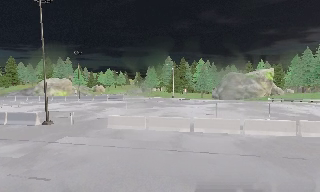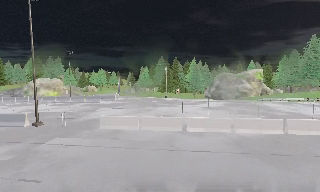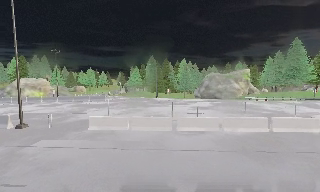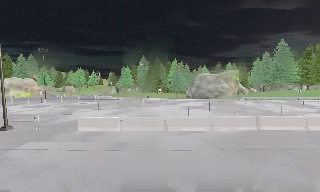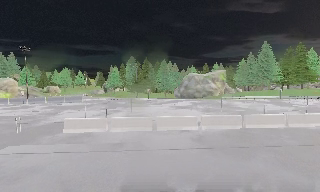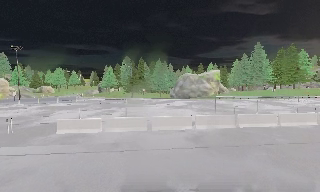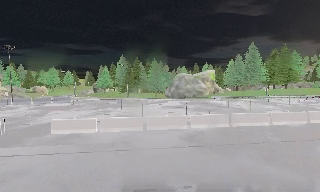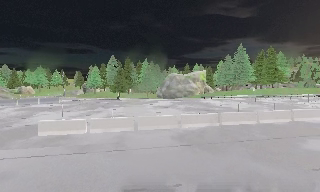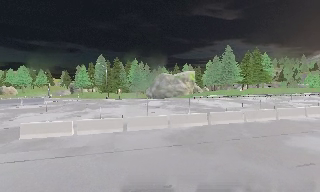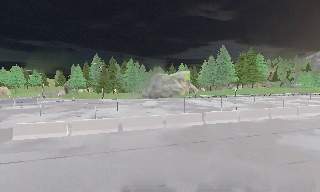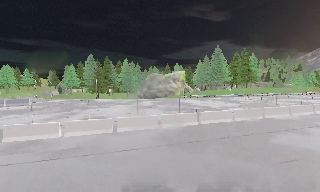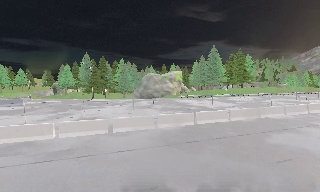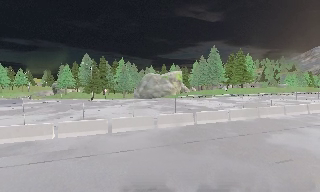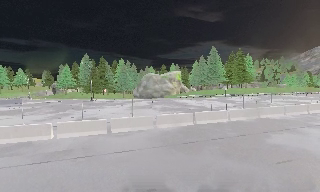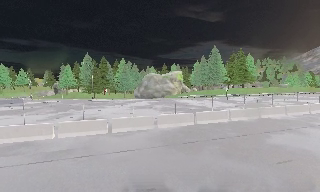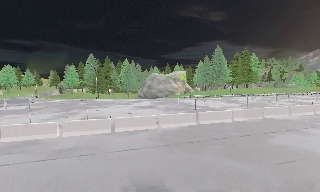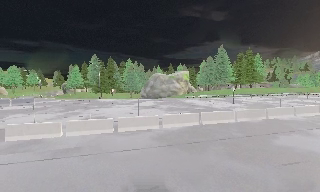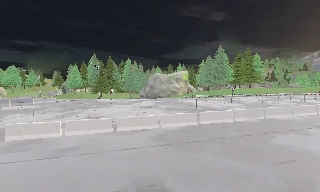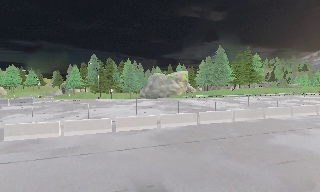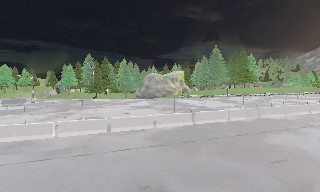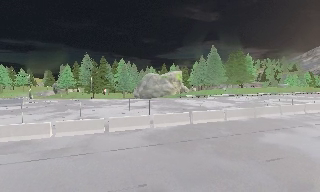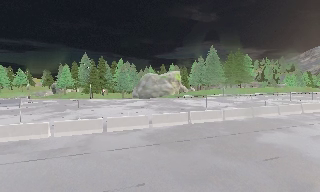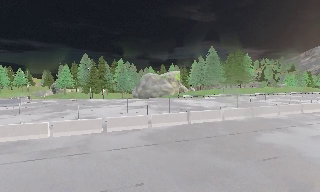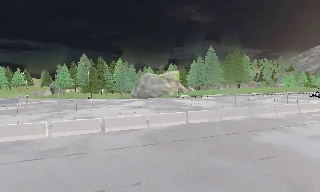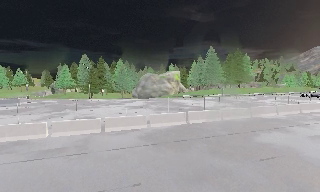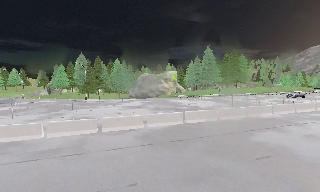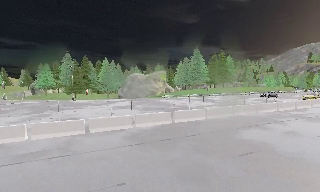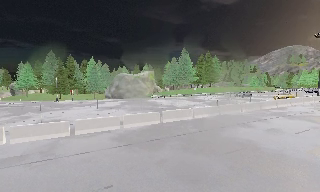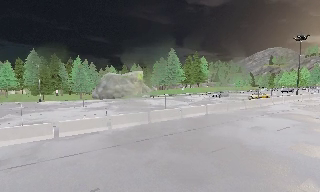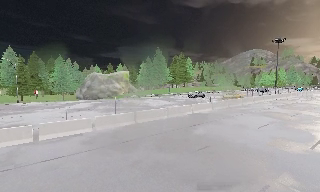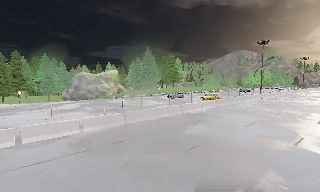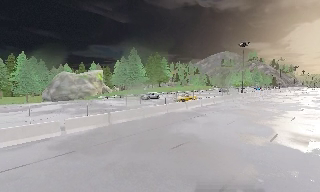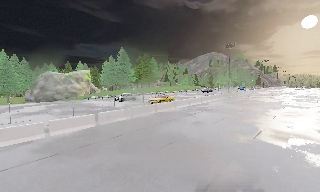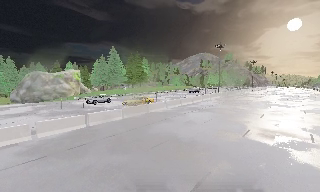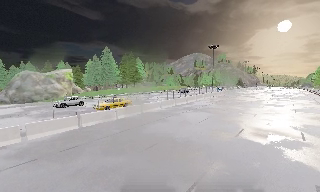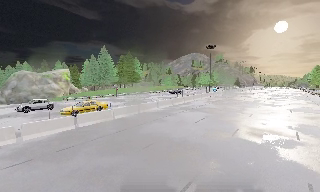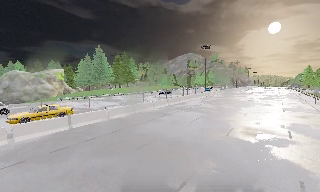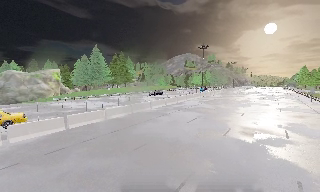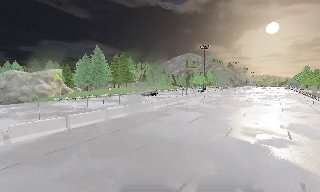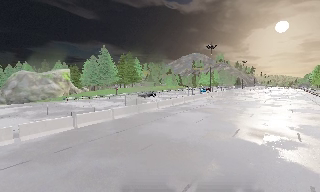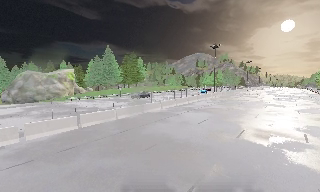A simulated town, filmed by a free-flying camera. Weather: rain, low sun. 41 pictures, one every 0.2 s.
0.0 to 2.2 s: The camera swings to its right by about 25 degrees, and the scene slides to the left.
2.2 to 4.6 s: The camera travels to its right, about 0.5 m, so close, fixed things drift to the left.
4.6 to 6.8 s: The camera swings to its right by about 35 degrees, and the scene slides to the left.
6.8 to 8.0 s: The camera shifts only a little, or ends up much as it began.
The film runs forward here.
